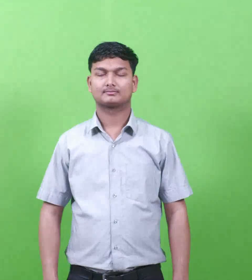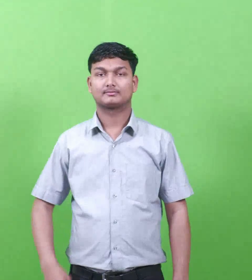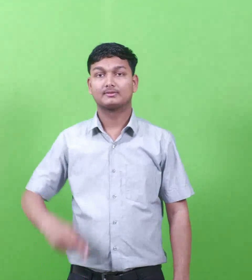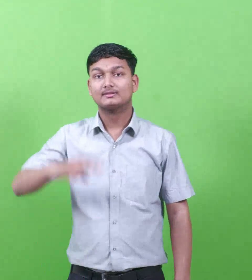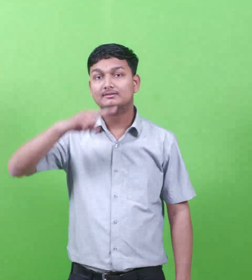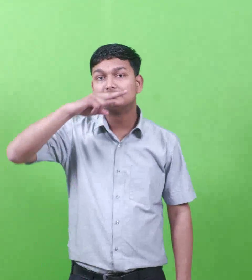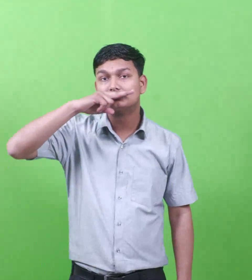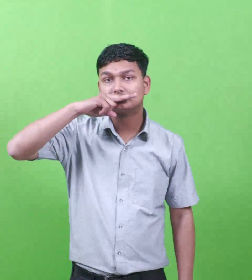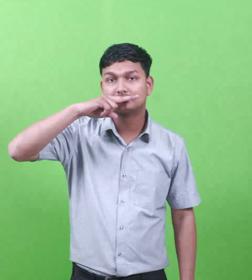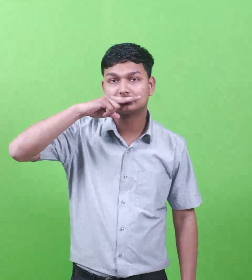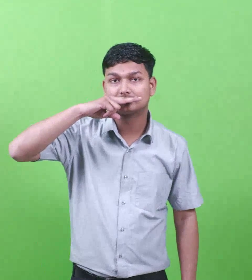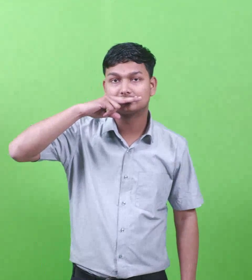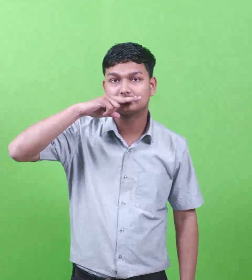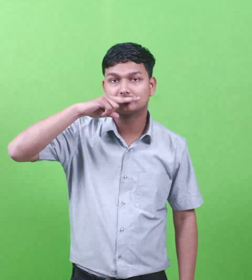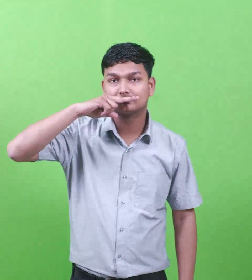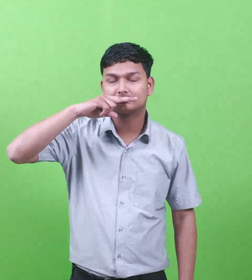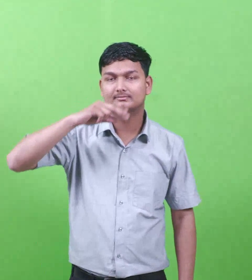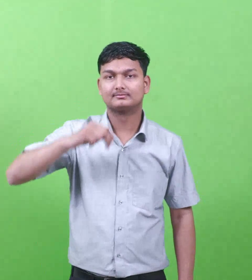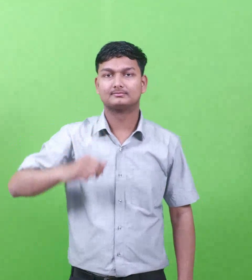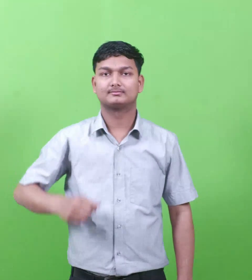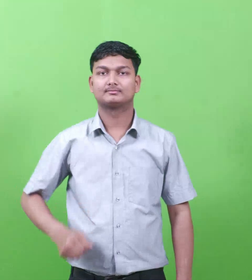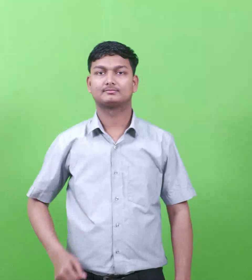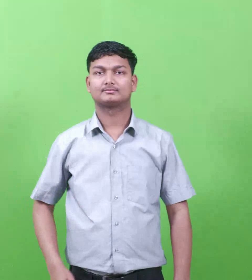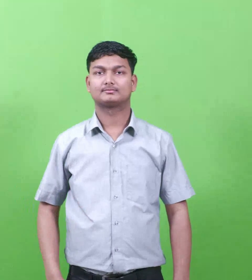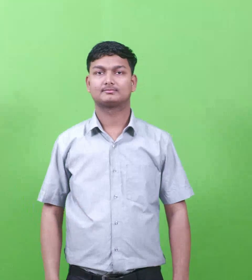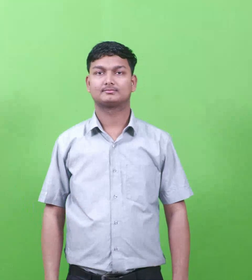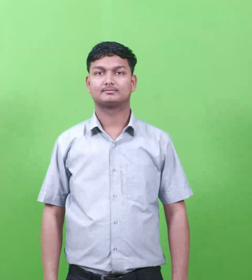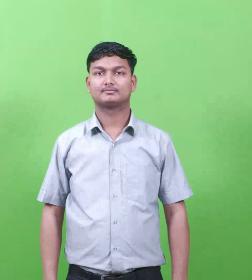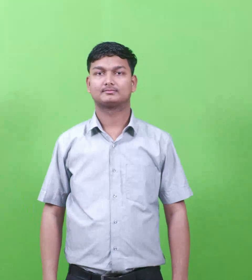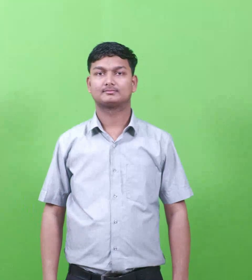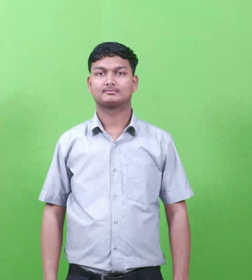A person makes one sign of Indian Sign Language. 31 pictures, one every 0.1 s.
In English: philologus
